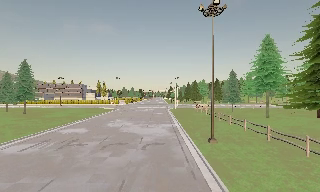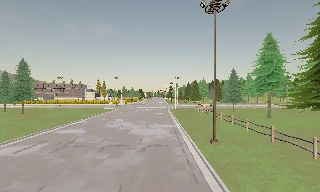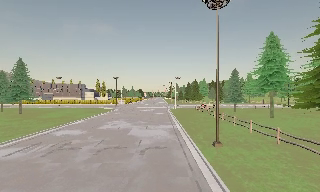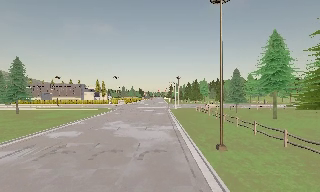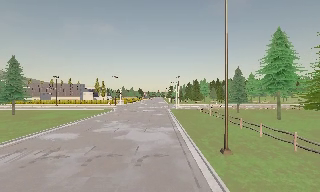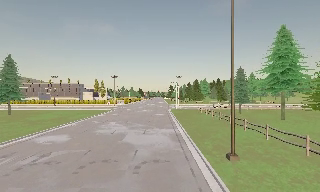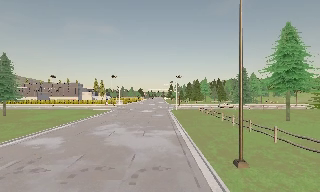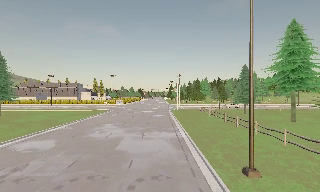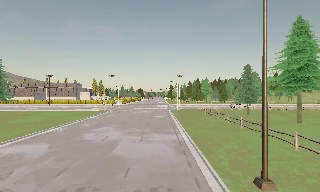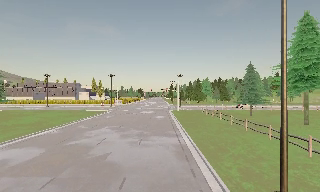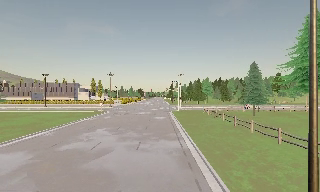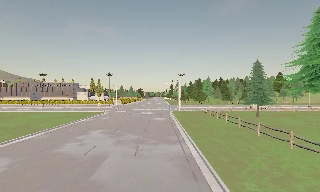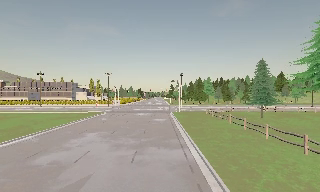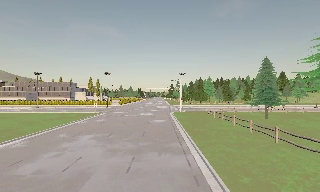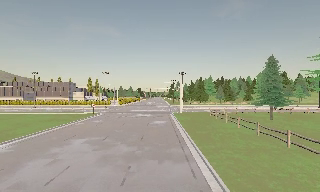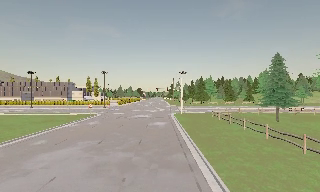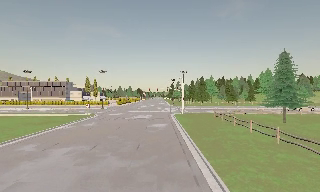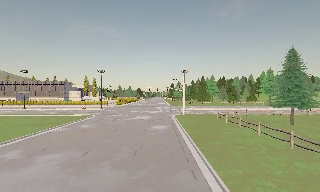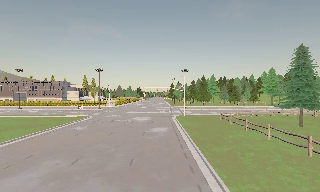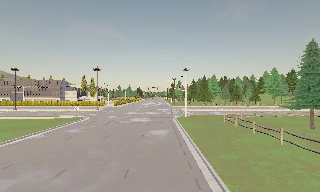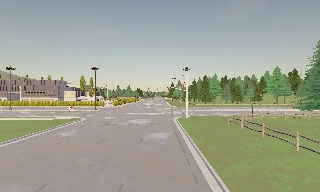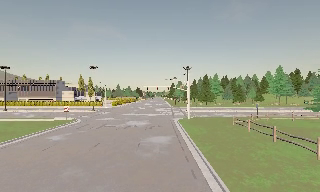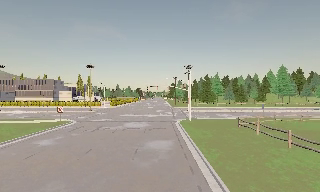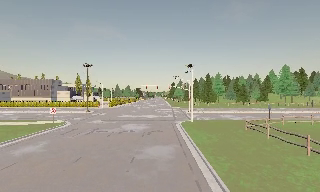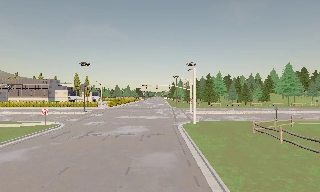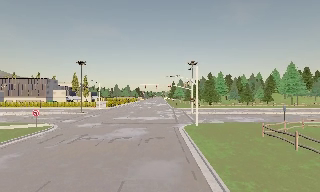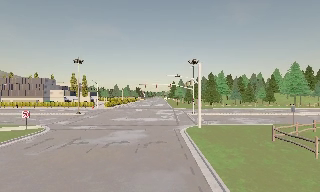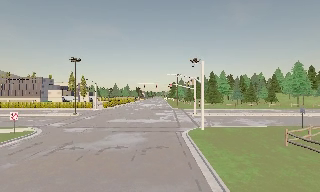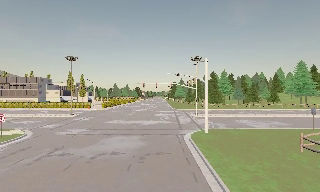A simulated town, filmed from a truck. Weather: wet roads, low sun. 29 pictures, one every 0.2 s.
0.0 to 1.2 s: The camera travels forward, about 5 m, so what stands in front looms larger. It gains speed.
1.2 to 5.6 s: The camera travels forward, about 30 m, so what stands in front looms larger.
The film runs forward here.
